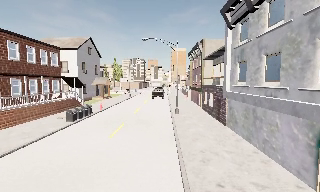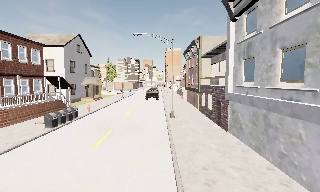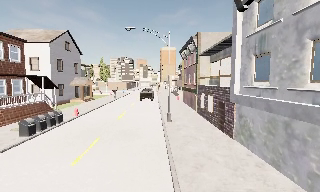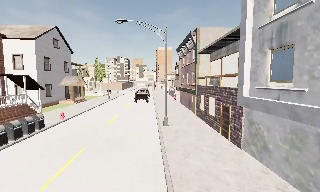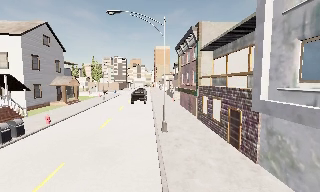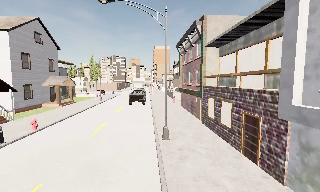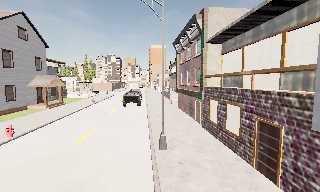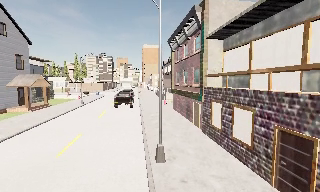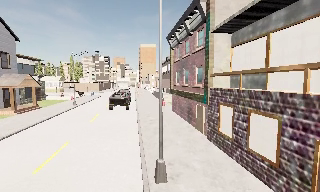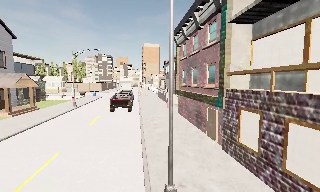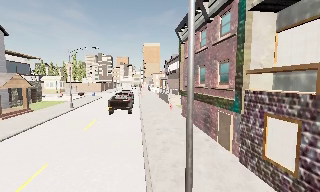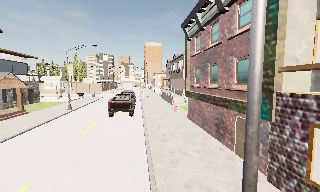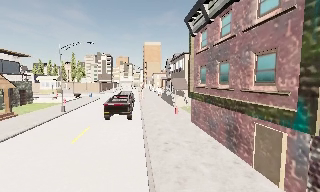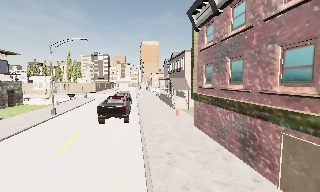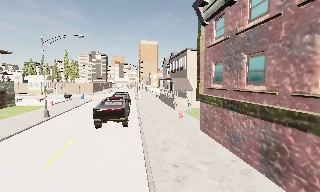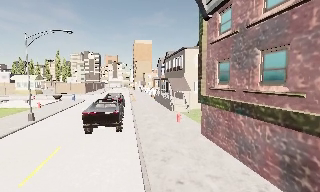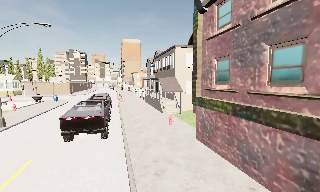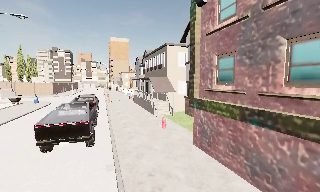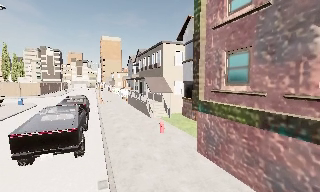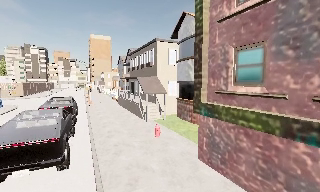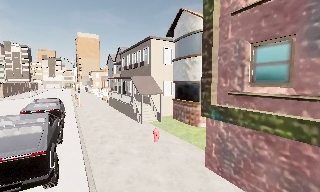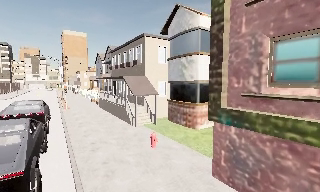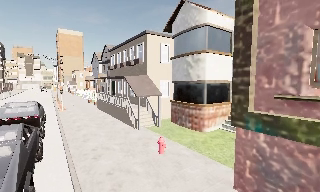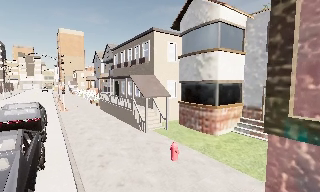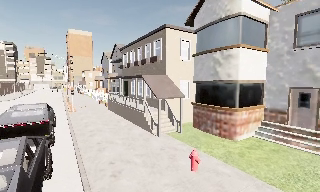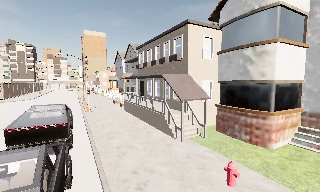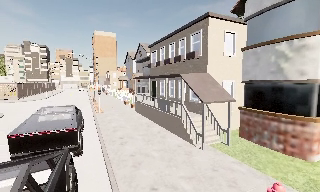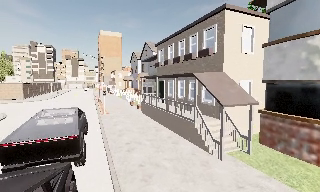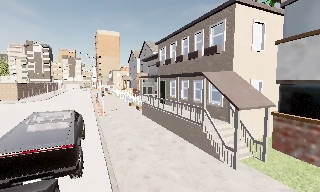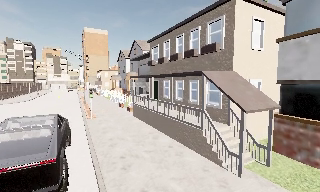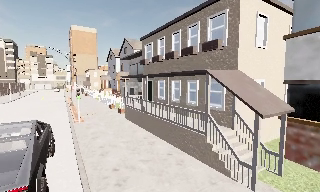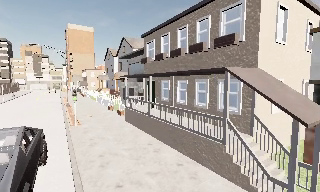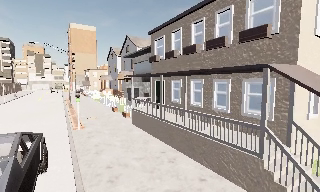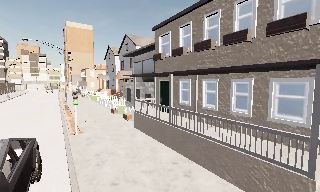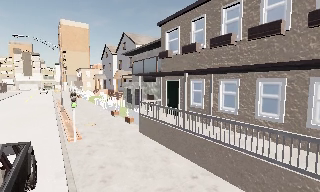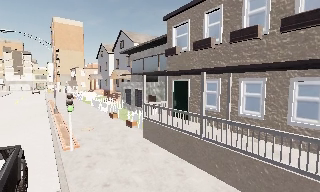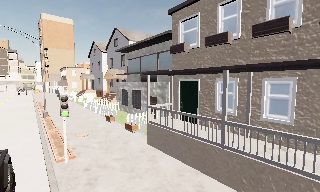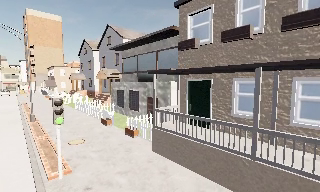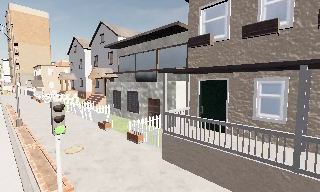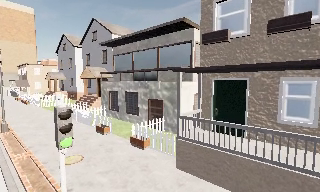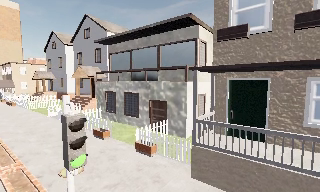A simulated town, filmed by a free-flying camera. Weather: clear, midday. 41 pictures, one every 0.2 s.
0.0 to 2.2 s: The camera travels forward, about 15 m, so what stands in front looms larger.
2.2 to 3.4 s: The camera pans to its right, which is clockwise from overhead, by about 10 degrees. It travels forward, about 7 m, so what stands in front looms larger.
3.4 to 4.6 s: The camera pans to its right, which is clockwise from overhead, by about 15 degrees. It travels forward and to its left, about 5 m, so what stands in front looms larger.
4.6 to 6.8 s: The camera travels forward and to its left, about 11 m, so what stands in front looms larger.
6.8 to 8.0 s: The camera pans to its right, which is clockwise from overhead, by about 20 degrees. It travels forward and to its left, about 7 m, so what stands in front looms larger.
The film runs forward here.
